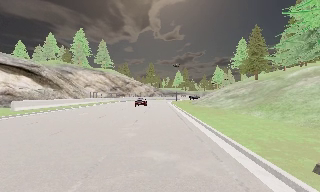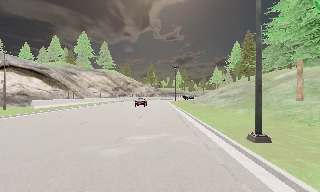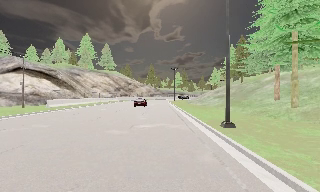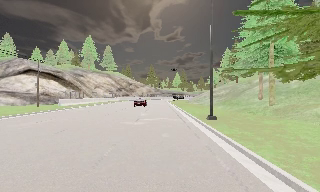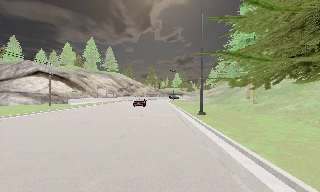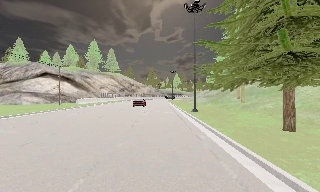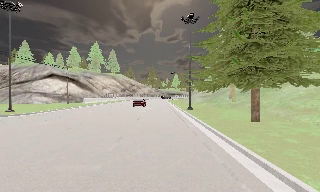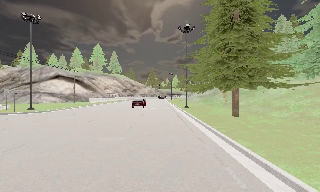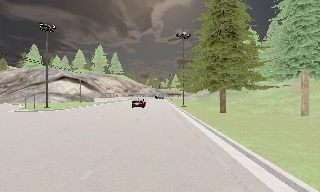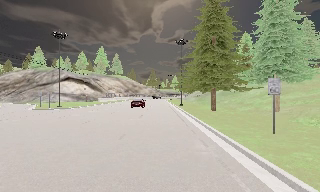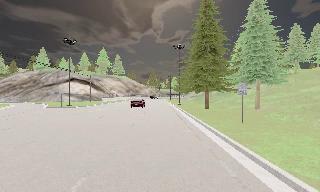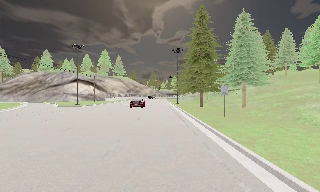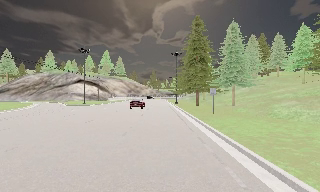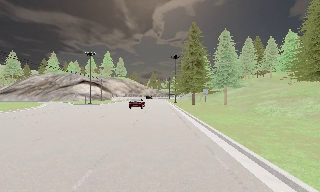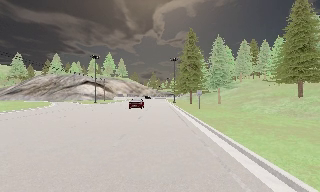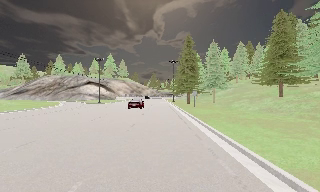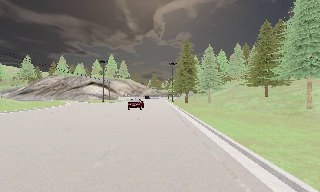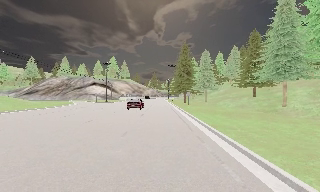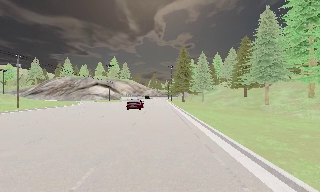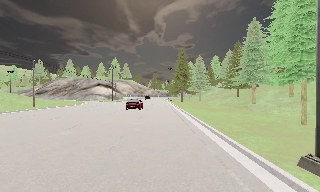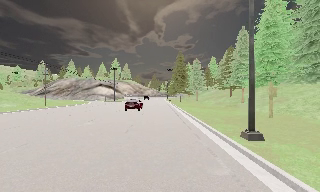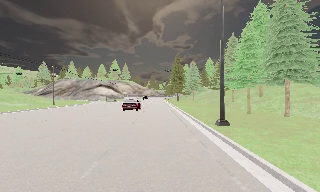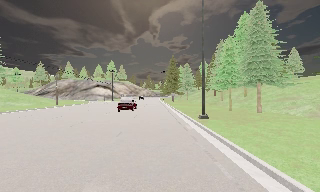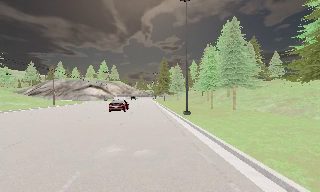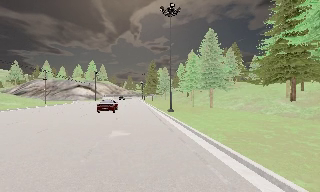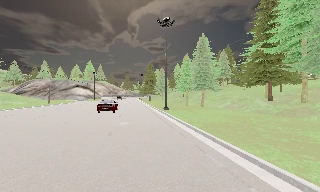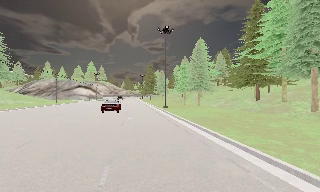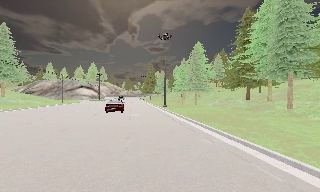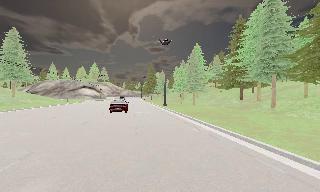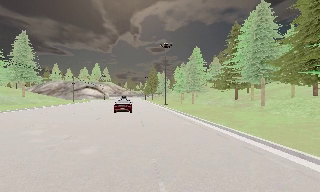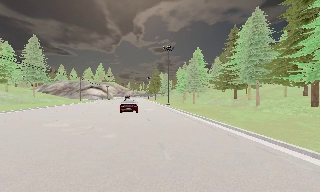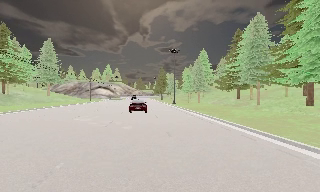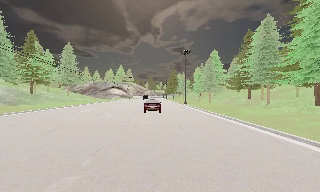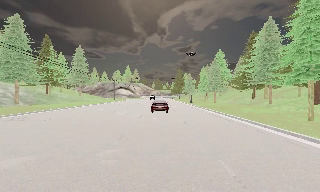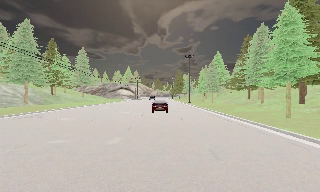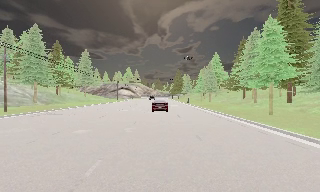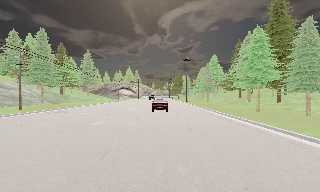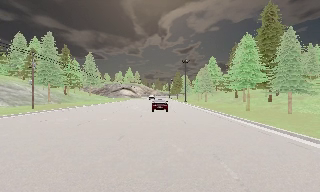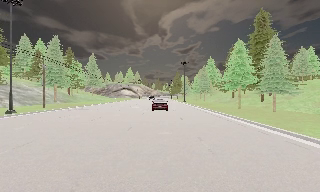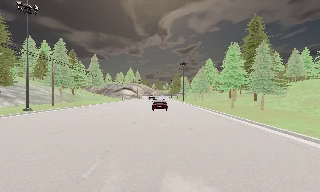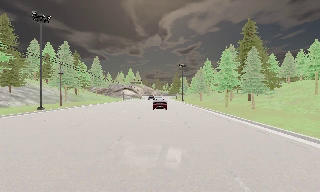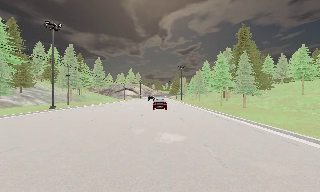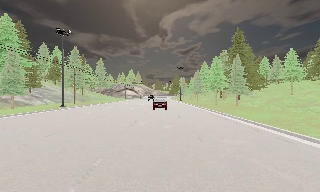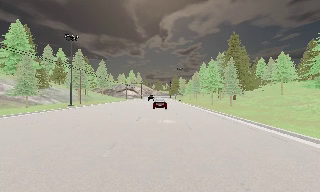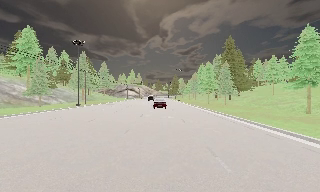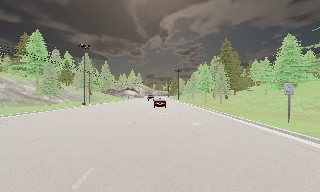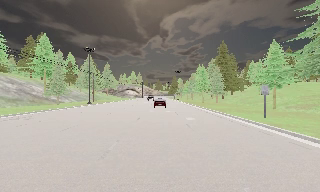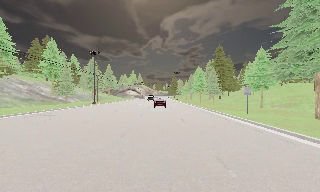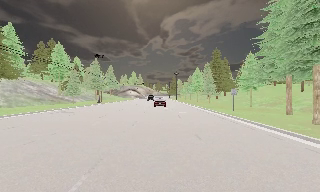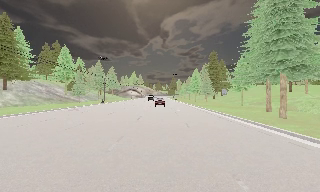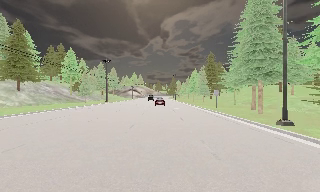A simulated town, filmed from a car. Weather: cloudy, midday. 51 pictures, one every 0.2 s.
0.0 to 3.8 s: The camera travels backward, about 55 m, so what stands in front gets smaller.
3.8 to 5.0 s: The scene slides to the left, as the camera pans about 10 degrees to its right. It travels backward, about 17 m, so what stands in front gets smaller.
5.0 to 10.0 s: The camera travels backward, about 55 m, so what stands in front gets smaller.
The film runs backward here.
